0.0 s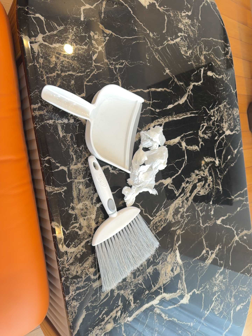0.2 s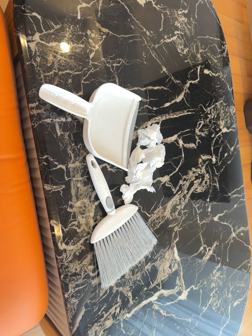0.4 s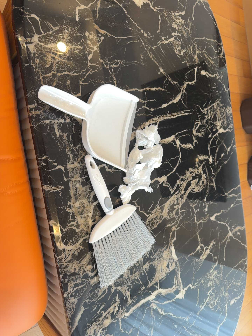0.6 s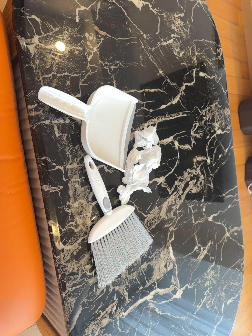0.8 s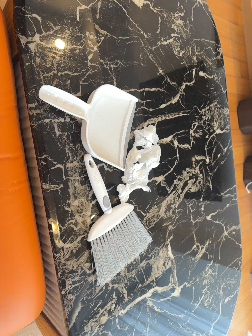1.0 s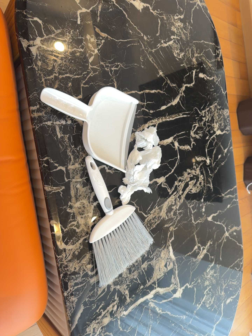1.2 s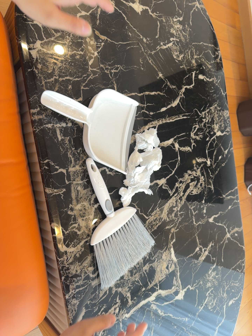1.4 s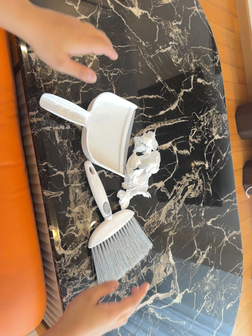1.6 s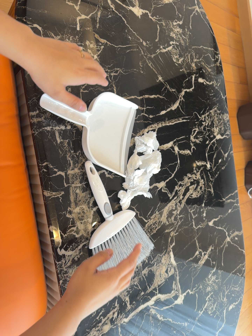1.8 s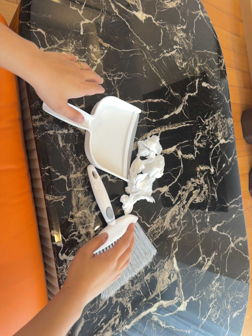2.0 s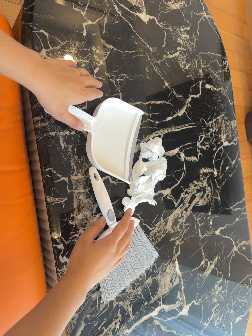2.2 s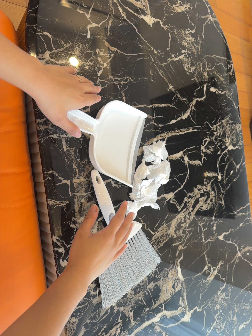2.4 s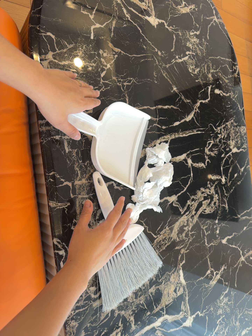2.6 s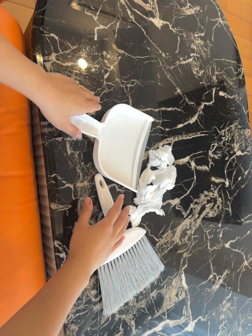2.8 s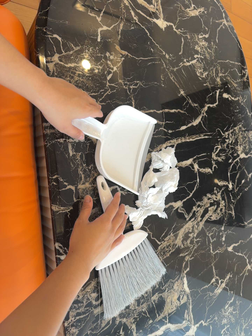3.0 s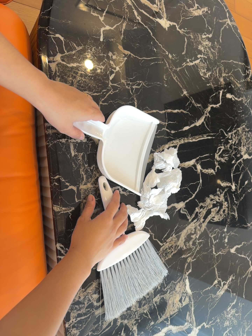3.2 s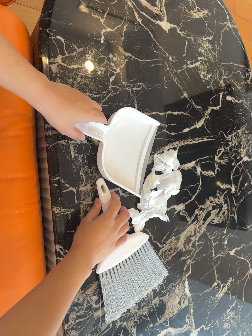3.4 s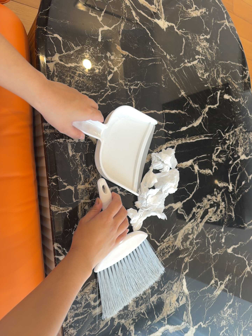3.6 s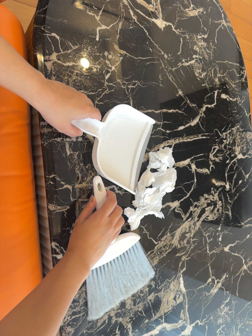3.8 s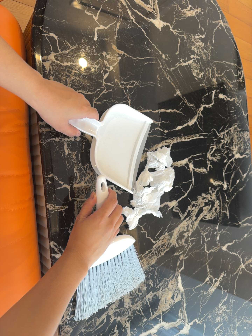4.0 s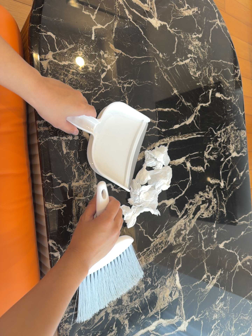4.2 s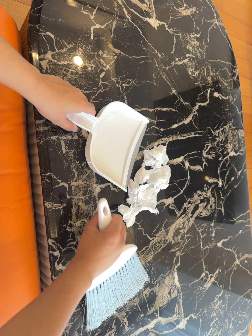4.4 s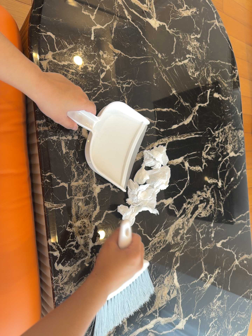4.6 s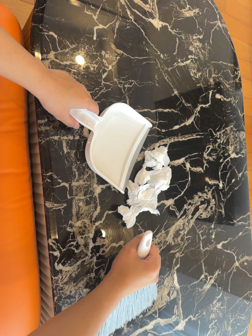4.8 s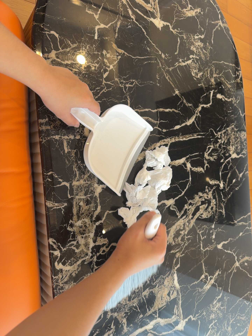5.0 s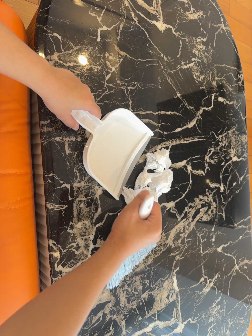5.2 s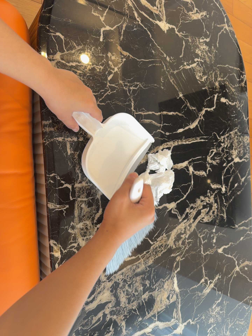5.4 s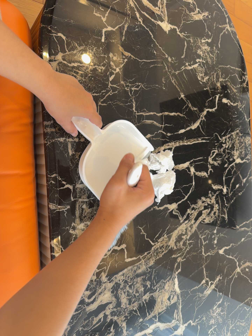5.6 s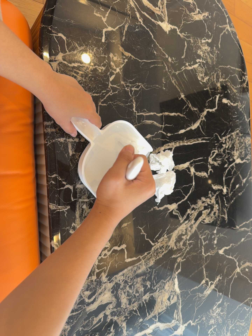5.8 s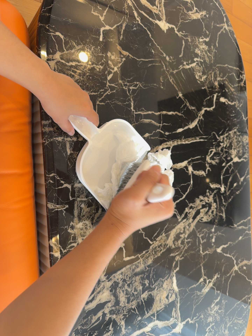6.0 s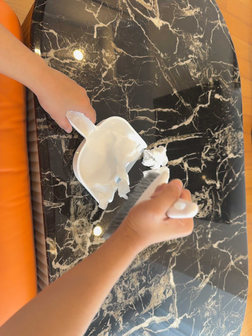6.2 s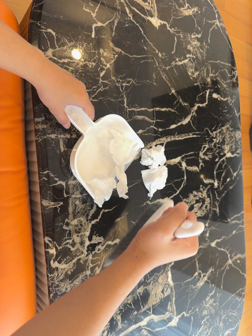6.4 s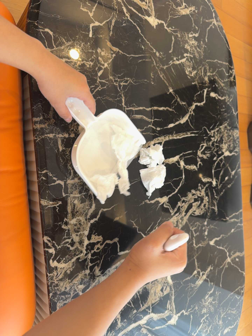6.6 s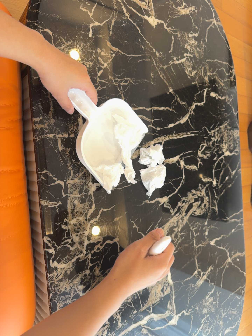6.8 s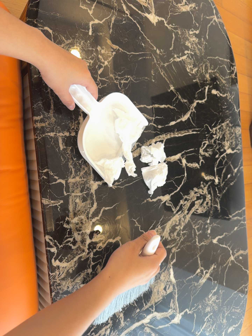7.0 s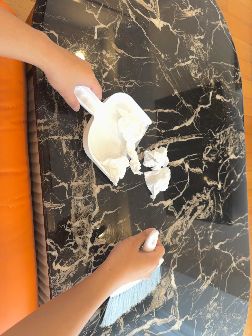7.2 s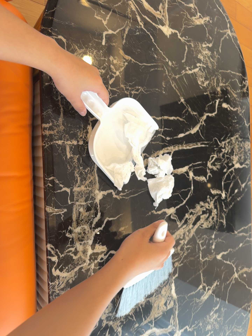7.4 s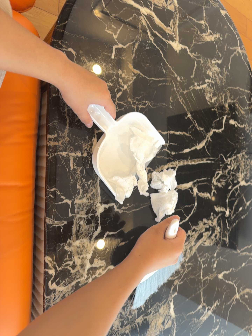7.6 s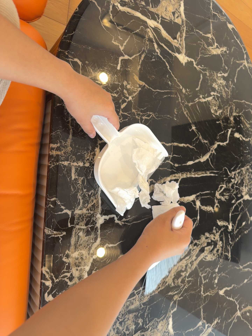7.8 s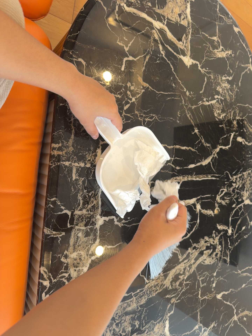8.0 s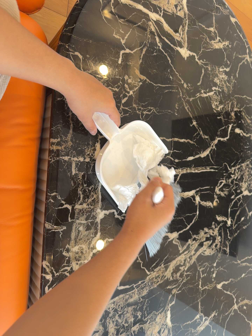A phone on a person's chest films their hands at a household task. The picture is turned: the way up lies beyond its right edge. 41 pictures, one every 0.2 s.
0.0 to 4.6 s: The camera shifts only a little, or ends up much as it began.
4.6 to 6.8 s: The camera keeps its place and its aim.
6.8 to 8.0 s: The camera rolls about its line of sight by about 10 degrees, and the scene rotates clockwise.
The film runs forward here.
